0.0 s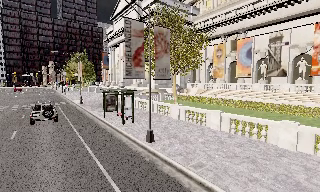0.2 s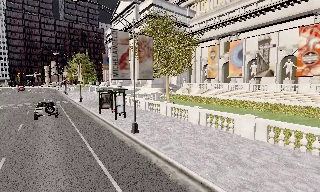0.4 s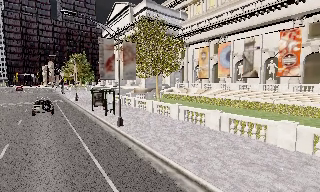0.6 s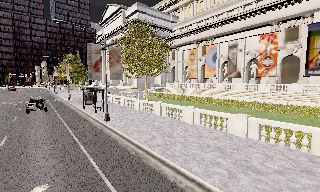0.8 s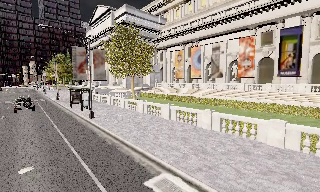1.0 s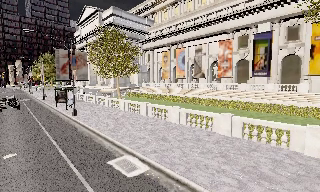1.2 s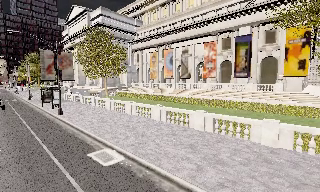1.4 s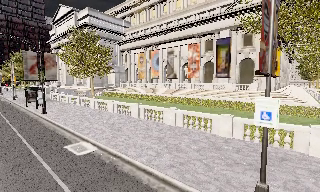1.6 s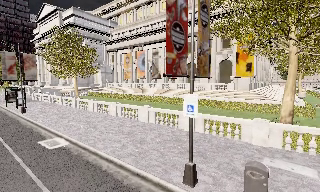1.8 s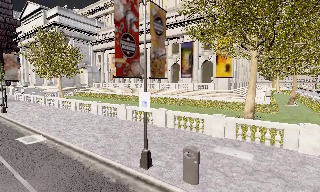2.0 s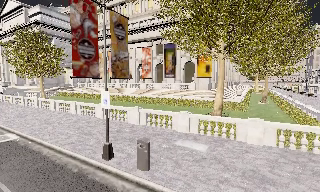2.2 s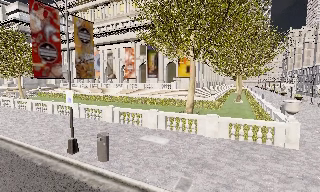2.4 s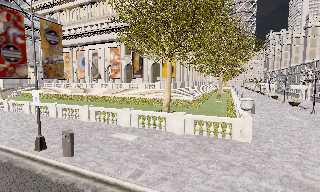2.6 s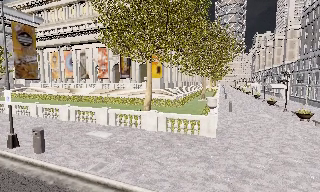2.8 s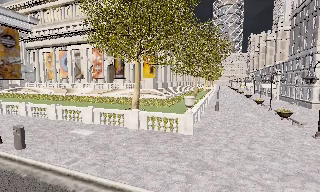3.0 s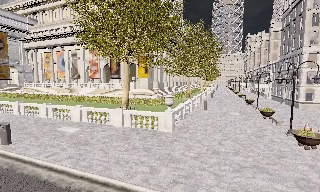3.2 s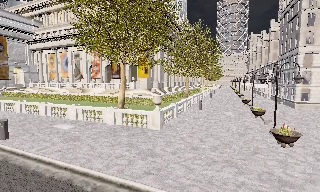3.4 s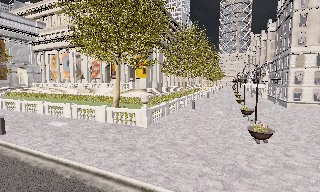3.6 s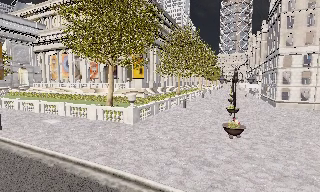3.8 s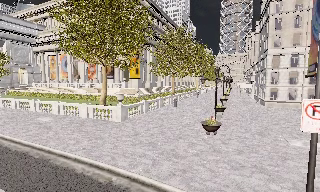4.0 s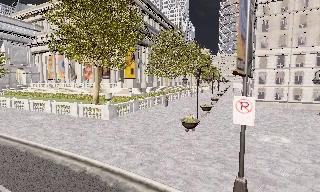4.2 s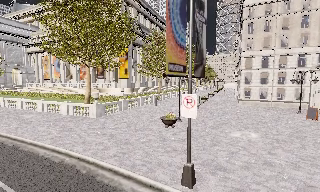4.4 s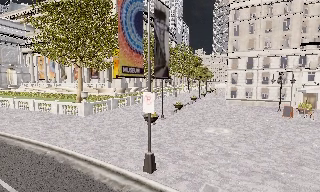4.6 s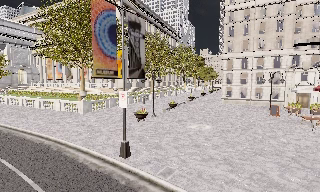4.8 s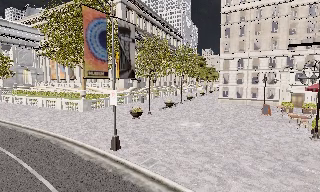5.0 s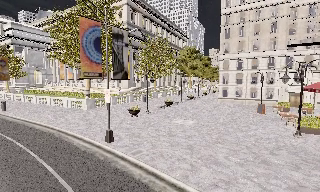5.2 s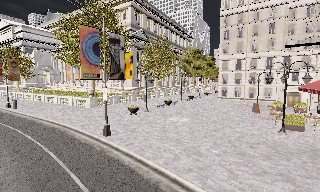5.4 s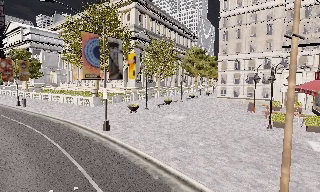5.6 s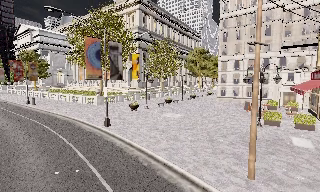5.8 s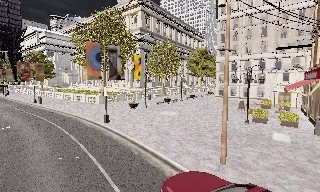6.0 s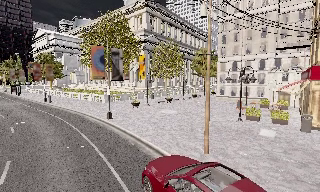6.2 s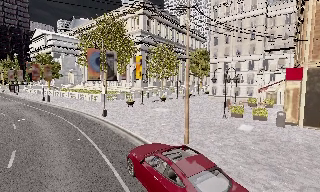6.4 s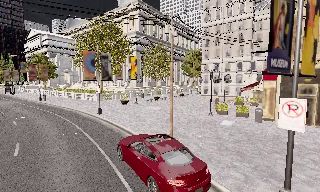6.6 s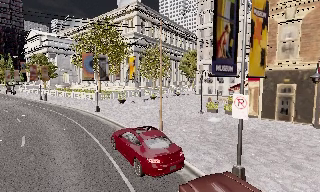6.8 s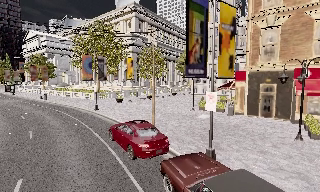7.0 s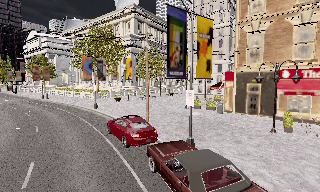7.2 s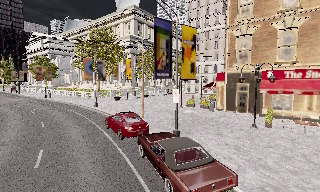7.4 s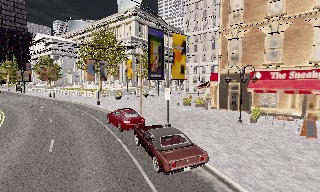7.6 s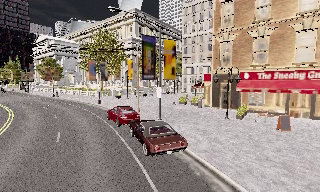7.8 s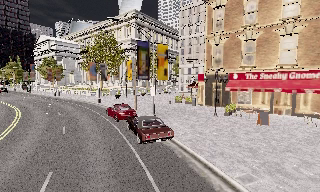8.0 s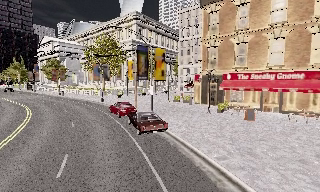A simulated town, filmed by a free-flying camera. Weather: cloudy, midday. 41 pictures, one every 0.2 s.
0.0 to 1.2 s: The camera travels backward and to its right, about 11 m, so what stands in front gets smaller.
1.2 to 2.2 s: The camera swings to its right by about 15 degrees, and the scene slides to the left. It travels to its right and backward, about 8 m, so close, fixed things drift to the left.
2.2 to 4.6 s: The camera travels to its right and backward, about 17 m, so close, fixed things drift to the left.
4.6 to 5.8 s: The camera pans to its left, which is counterclockwise from overhead, by about 10 degrees. It travels backward and to its right, about 8 m, so what stands in front gets smaller.
5.8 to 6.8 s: The camera travels backward and to its right, about 7 m, so what stands in front gets smaller.
6.8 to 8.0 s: The camera travels backward, about 9 m, so what stands in front gets smaller.
The film runs backward here.
